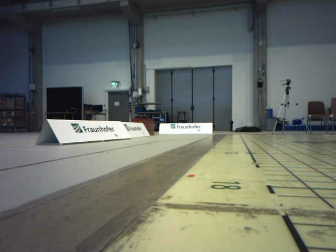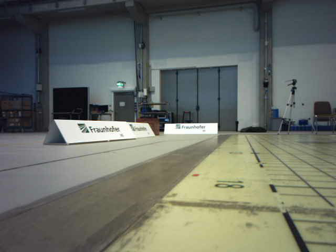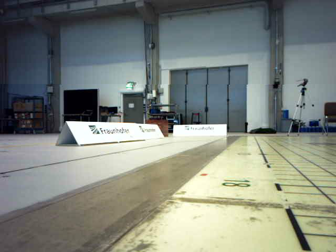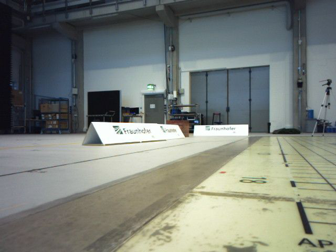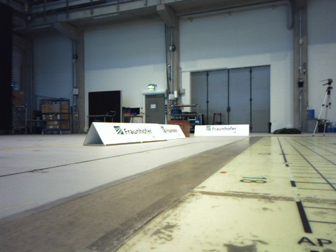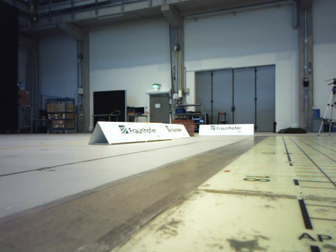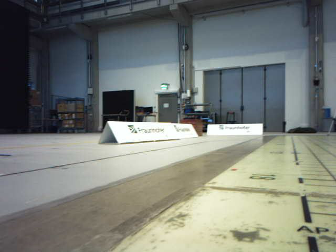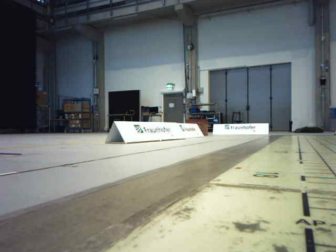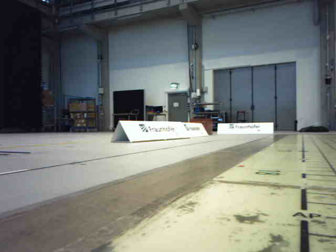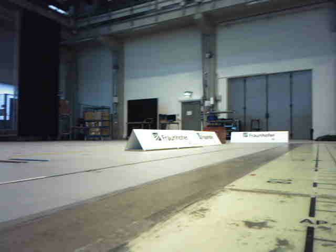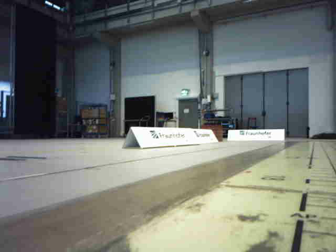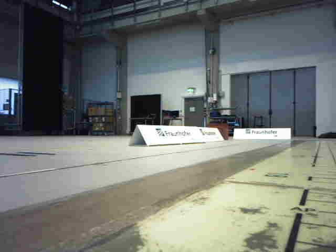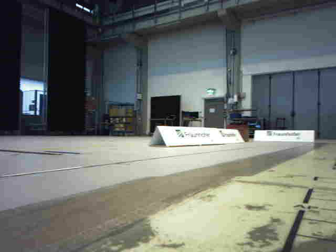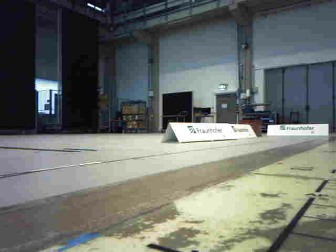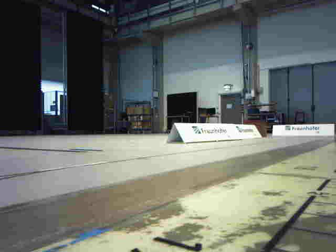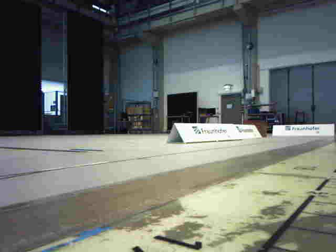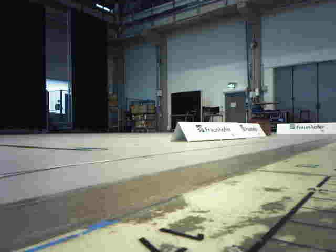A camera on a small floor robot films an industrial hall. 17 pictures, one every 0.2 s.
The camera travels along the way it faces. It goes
backward.
0.0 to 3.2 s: The camera pans to its left, which is counterclockwise from overhead, by about 20 degrees. It travels backward, about 0.6 m, so what stands in front gets smaller.
The film runs backward here.
